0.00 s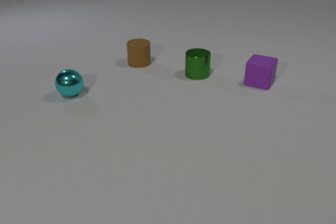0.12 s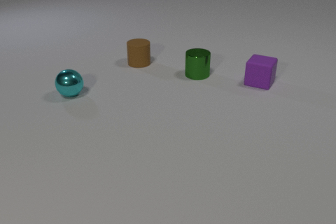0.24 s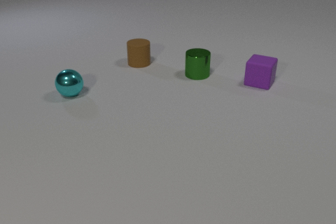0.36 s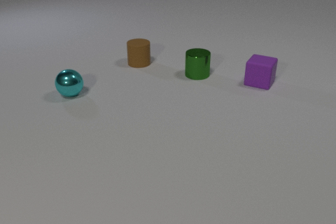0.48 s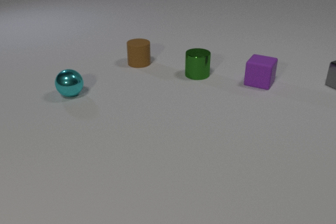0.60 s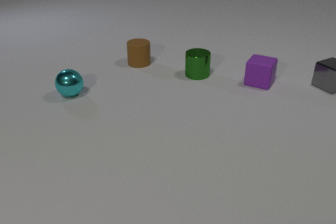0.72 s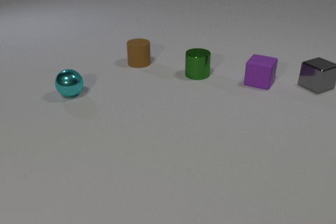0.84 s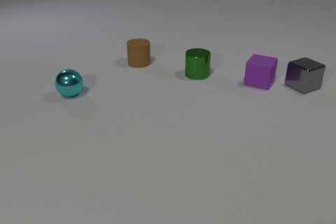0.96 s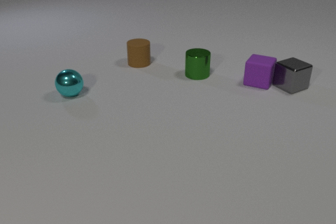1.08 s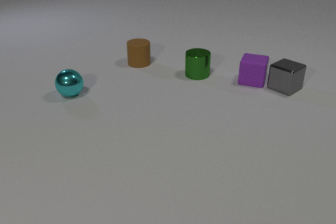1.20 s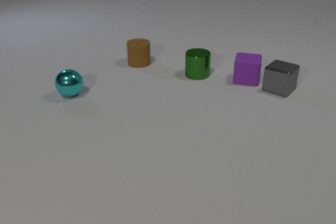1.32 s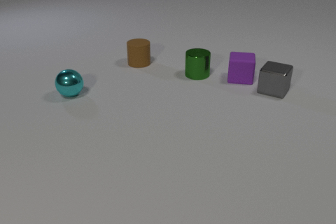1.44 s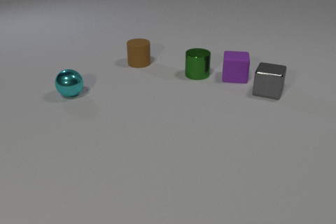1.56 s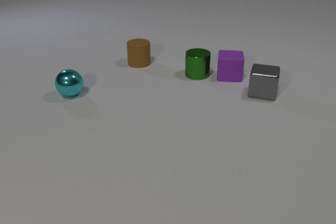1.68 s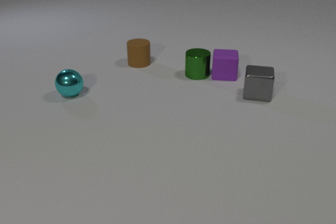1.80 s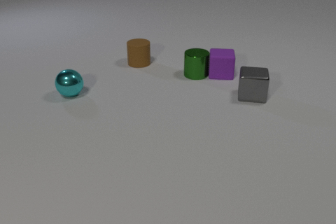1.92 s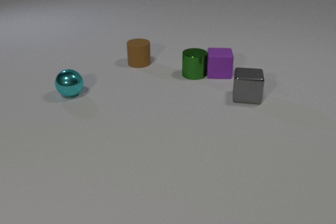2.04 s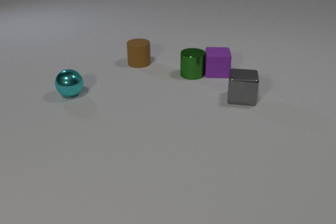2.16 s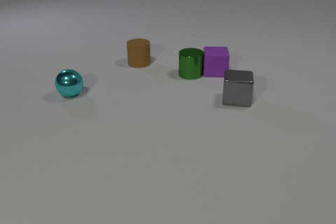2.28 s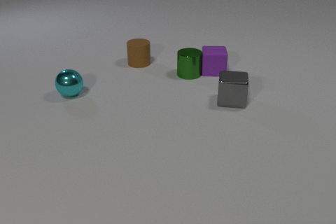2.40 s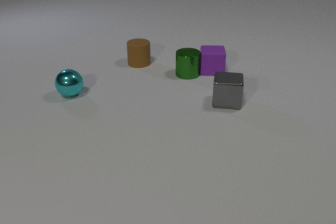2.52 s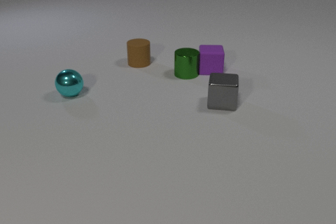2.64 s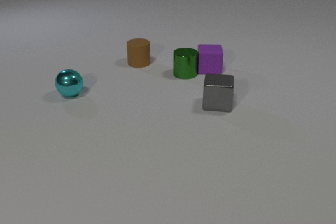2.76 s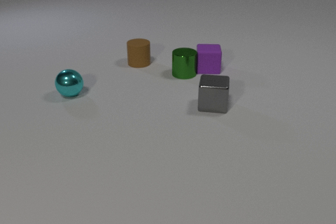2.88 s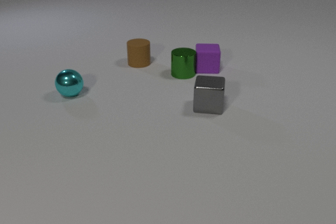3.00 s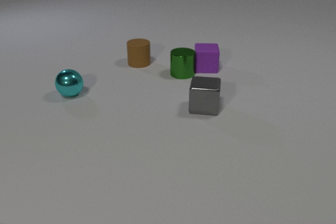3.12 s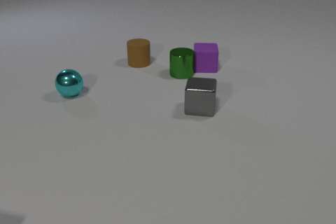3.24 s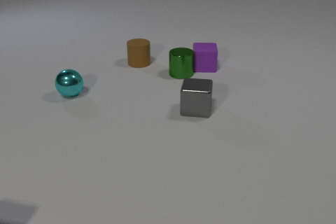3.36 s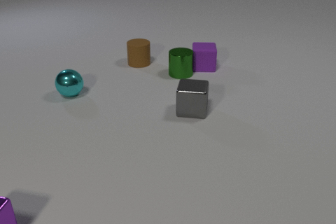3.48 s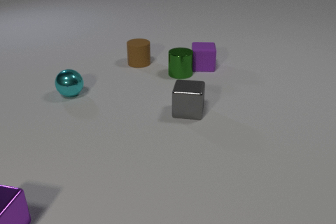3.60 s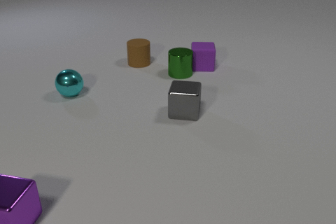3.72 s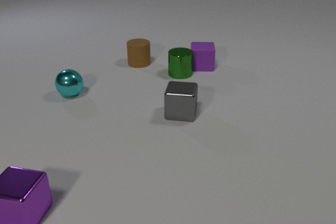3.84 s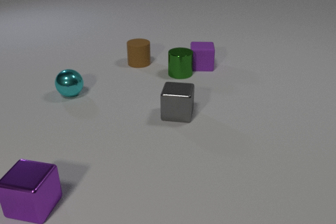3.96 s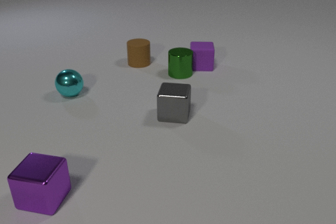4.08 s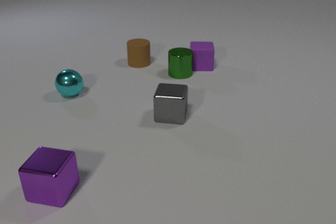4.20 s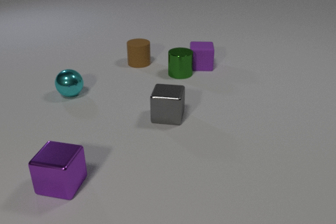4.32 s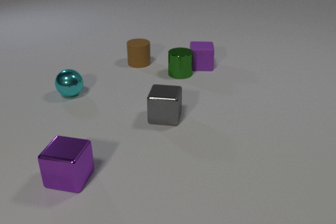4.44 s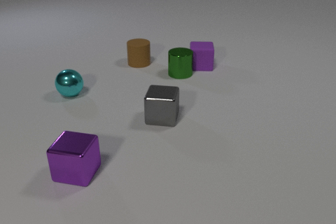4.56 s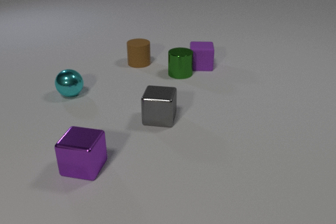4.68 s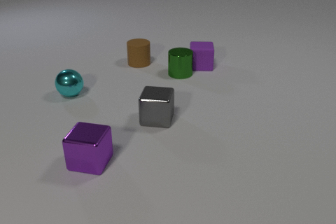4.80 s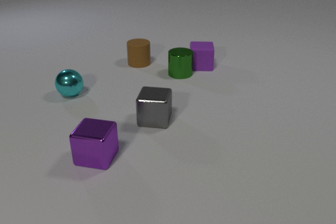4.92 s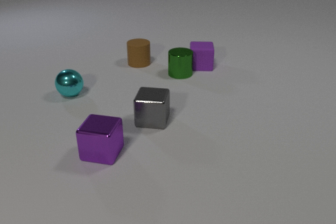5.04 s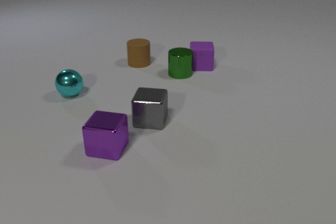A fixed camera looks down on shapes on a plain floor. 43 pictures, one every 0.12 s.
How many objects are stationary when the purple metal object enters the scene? 2.
What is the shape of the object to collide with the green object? cube.
What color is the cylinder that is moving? green.
0.00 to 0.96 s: The gray metal cube comes in at the right edge, slides to the left and toward the camera. The gray metal cube and the purple rubber cube collide.
0.96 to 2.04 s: The gray metal cube slides to the left and toward the camera, spins counterclockwise seen from above by about 45 degrees, its near face sliding to the right. The purple rubber cube slides to the left, spins so that its near face slides to the right, counterclockwise seen from above. The purple rubber cube and the green metal cylinder collide.
2.04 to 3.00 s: The gray metal cube slides to the left and toward the camera. The purple rubber cube slides to the left and away from the camera. The green metal cylinder slides to the left.
3.00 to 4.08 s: The gray metal cube slides to the left and toward the camera. The purple rubber cube slides to the left. The purple metal cube comes in at the left edge, slides to the right and away from the camera.
4.08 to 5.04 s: The gray metal cube slides to the left and toward the camera. The purple metal cube slides away from the camera and to the right.
